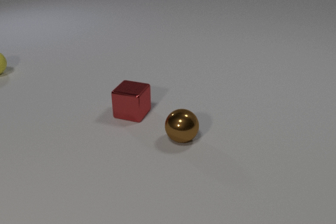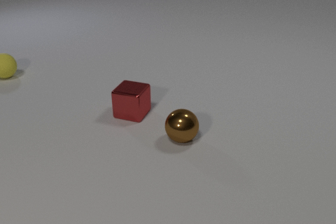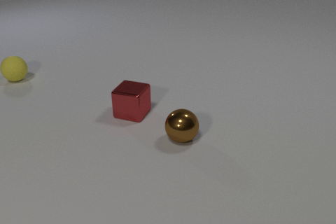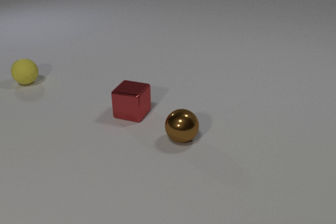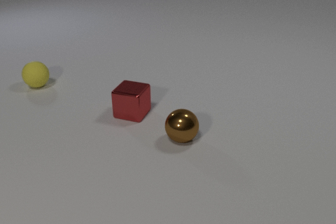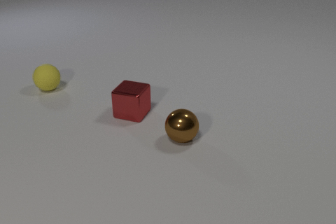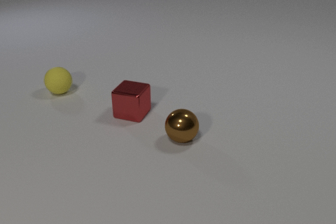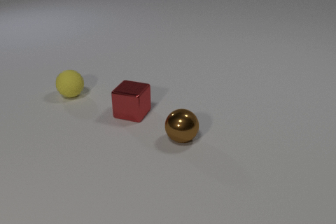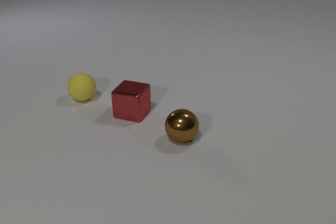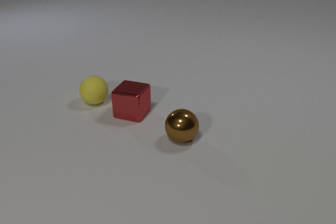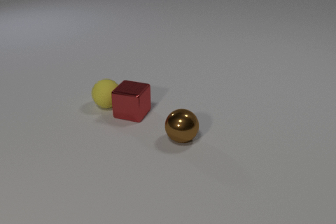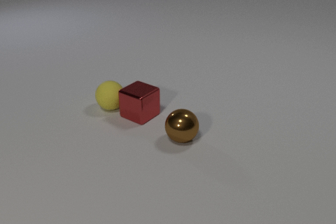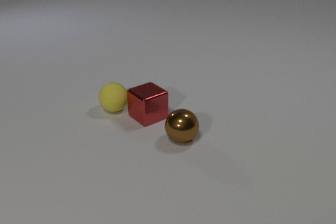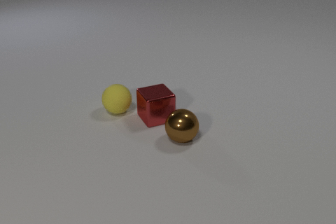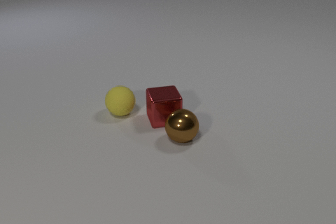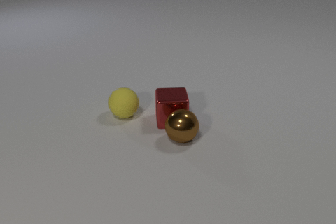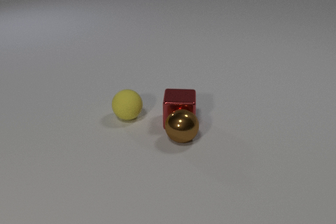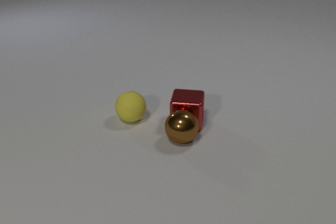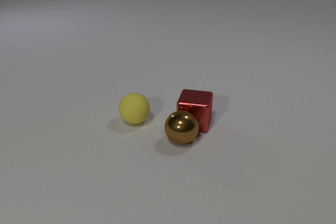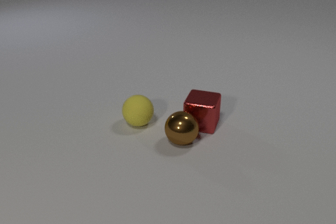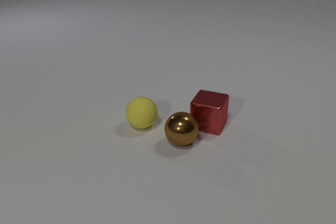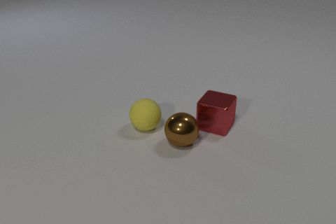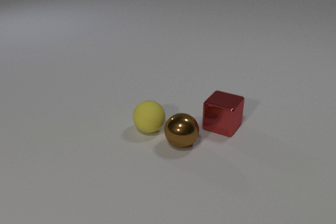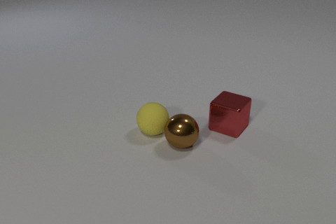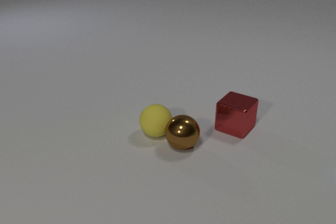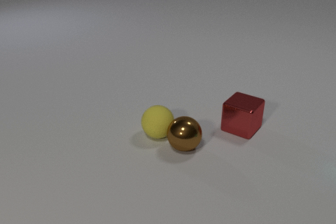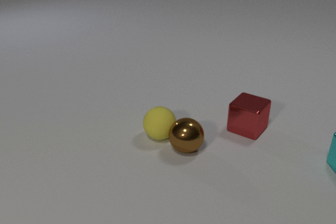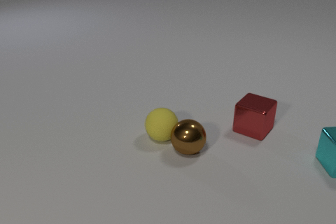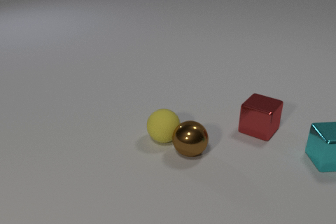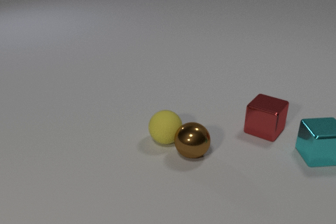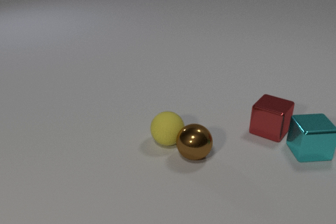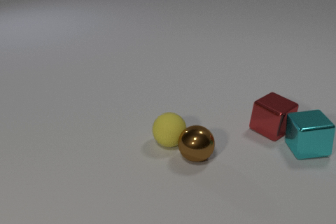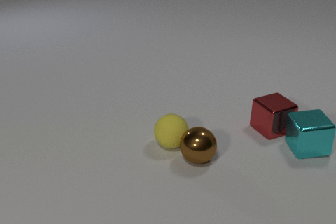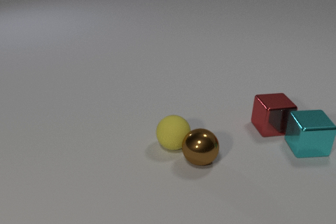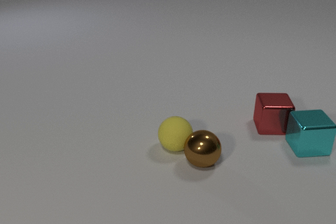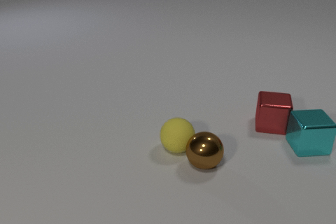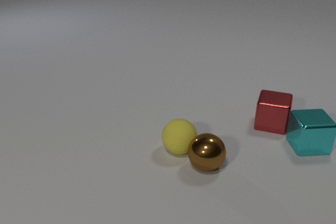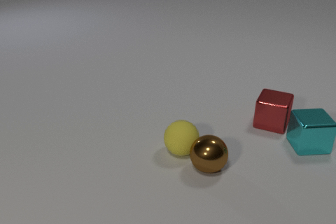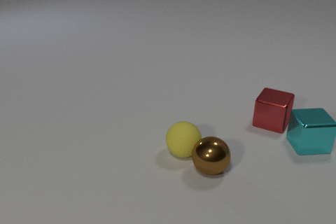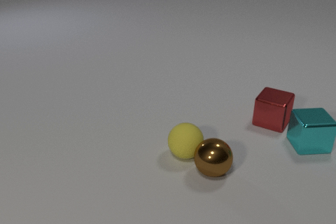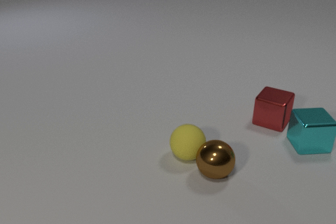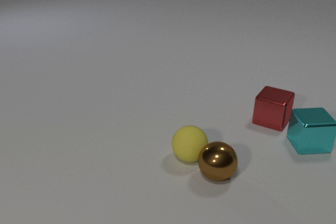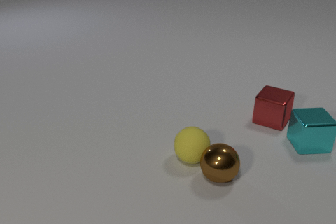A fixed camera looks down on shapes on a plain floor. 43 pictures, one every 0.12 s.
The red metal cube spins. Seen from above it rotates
clockwise.
The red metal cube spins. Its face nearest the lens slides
to the left.
0.00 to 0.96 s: The yellow rubber sphere rolls toward the camera and to the right.
0.96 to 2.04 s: The yellow rubber sphere rolls toward the camera and to the right. The red metal cube slides to the right, spins clockwise seen from above by about 75 degrees, its near face sliding to the left. The yellow rubber sphere and the red metal cube collide. The red metal cube and the brown metal sphere collide.
2.04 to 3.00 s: The yellow rubber sphere rolls toward the camera and to the right. The red metal cube slides to the right, spins so that its near face slides to the left, clockwise seen from above. The brown metal sphere rolls toward the camera. The yellow rubber sphere and the brown metal sphere collide.
3.00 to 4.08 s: The yellow rubber sphere rolls toward the camera and to the right. The red metal cube slides to the right, spins so that its near face slides to the left, clockwise seen from above. The brown metal sphere rolls toward the camera and to the right. The cyan metal cube comes in at the right edge, slides to the left and away from the camera. The red metal cube and the cyan metal cube collide.
4.08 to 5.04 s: The yellow rubber sphere rolls toward the camera and to the right. The red metal cube slides away from the camera, spins so that its near face slides to the left, clockwise seen from above. The brown metal sphere rolls toward the camera and to the right.
How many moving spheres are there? 2.
What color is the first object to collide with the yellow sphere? red.
What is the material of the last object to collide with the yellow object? metal.
